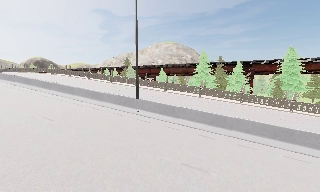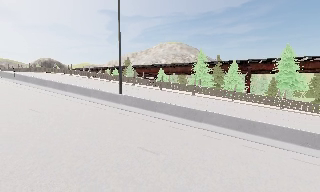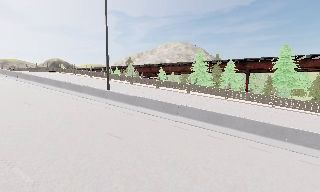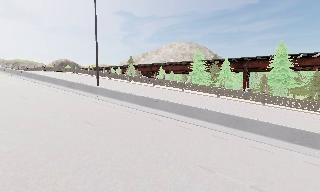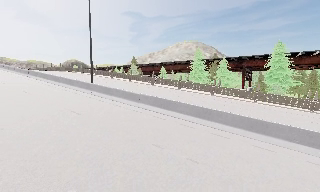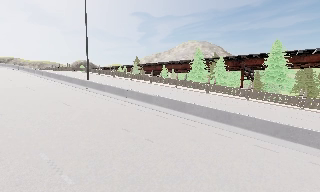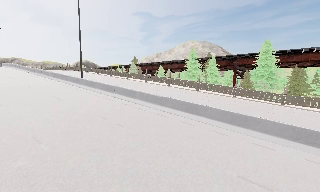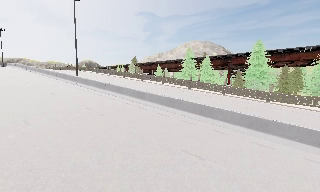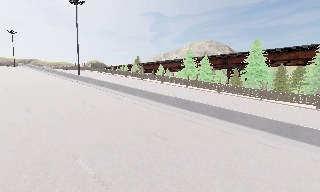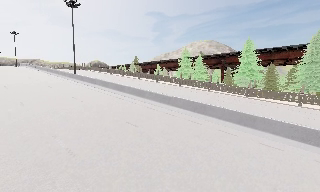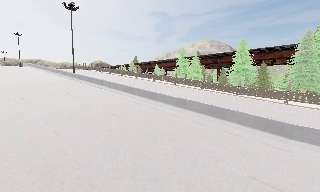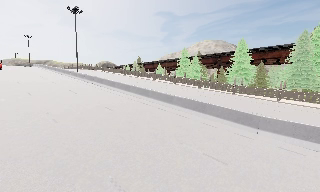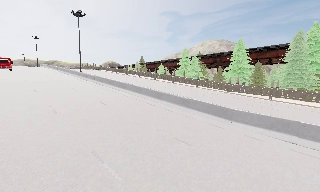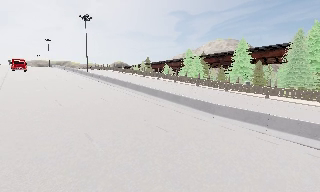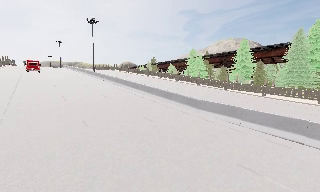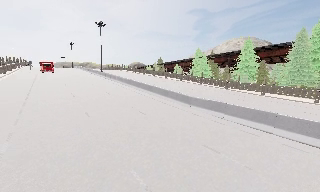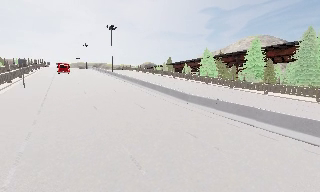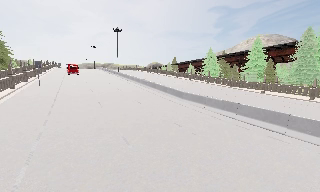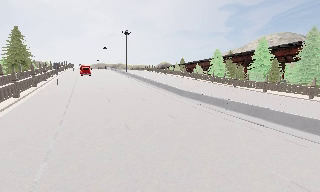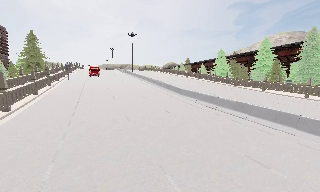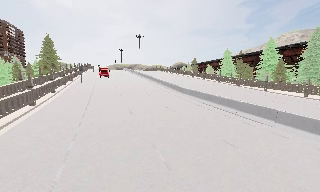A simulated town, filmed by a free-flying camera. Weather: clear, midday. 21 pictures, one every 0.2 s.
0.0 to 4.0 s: The camera pans to its left, which is counterclockwise from overhead, by about 45 degrees. It travels to its right and backward, about 40 m, so close, fixed things drift to the left.
The film runs forward here.
